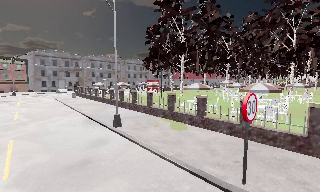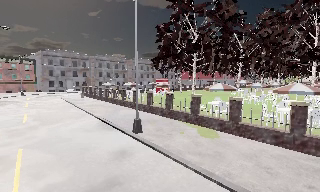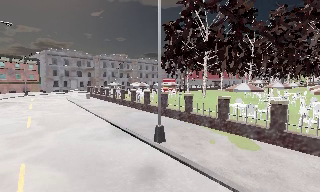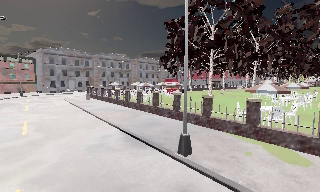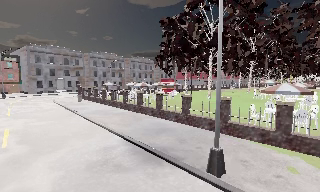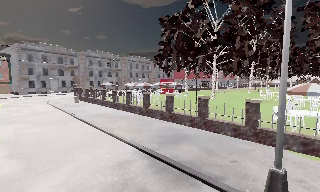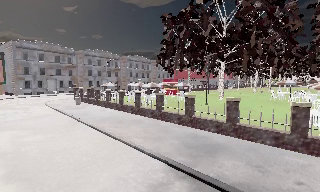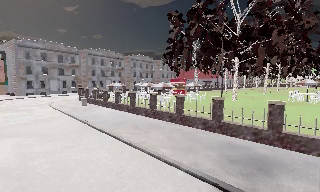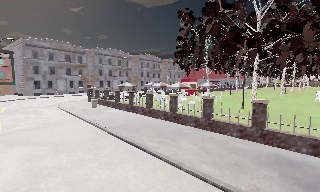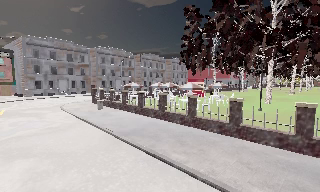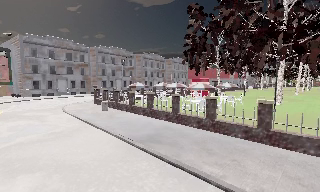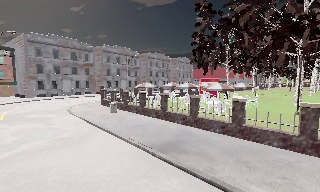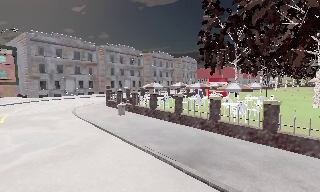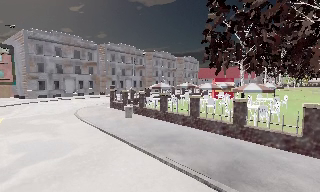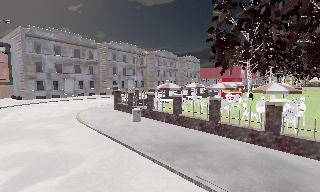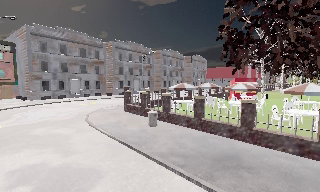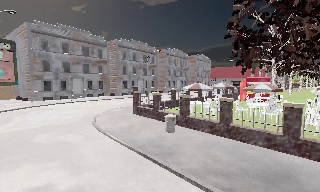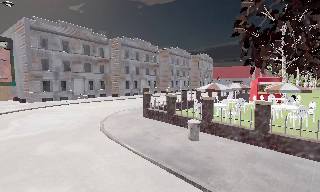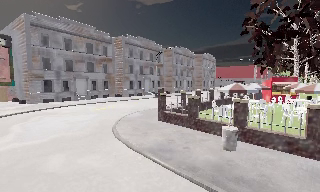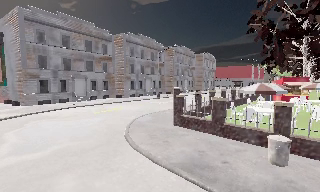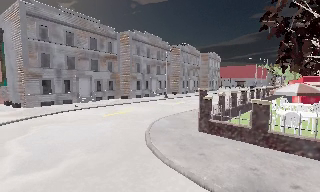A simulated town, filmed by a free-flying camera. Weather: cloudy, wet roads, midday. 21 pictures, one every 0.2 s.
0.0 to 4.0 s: The camera travels forward and to its left, about 30 m, so what stands in front looms larger.
The film runs forward here.
